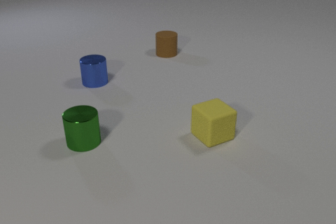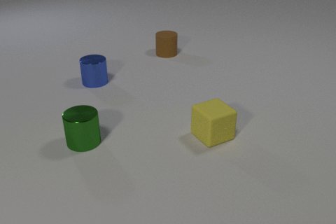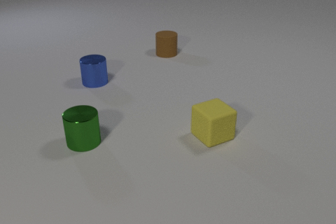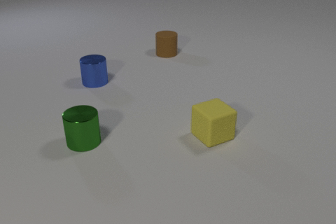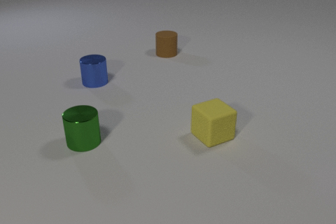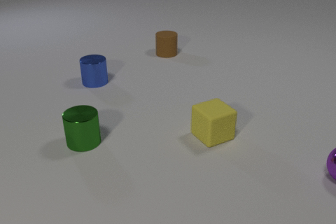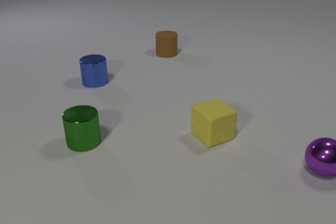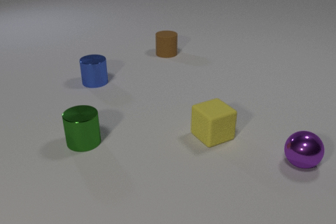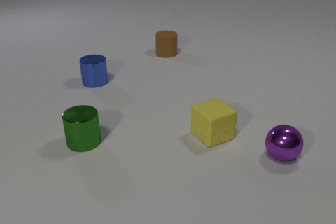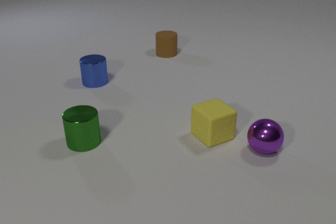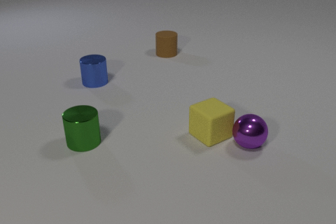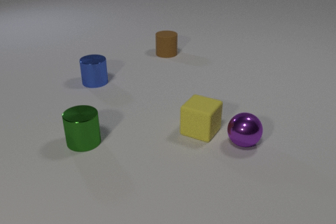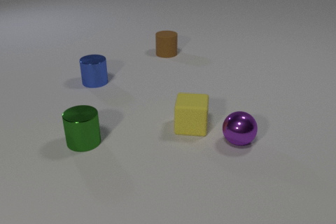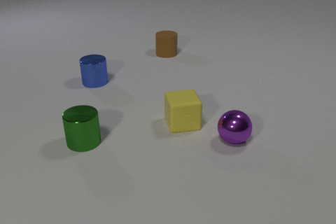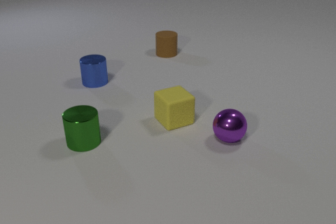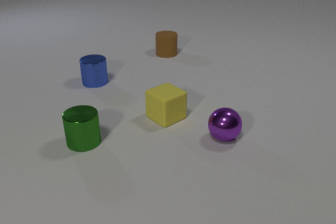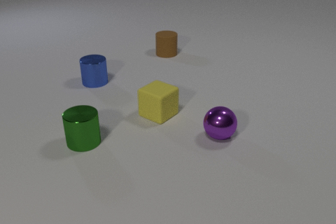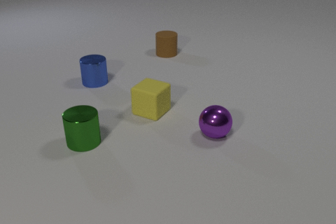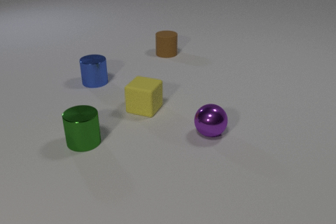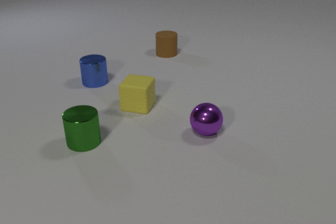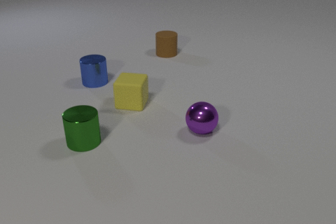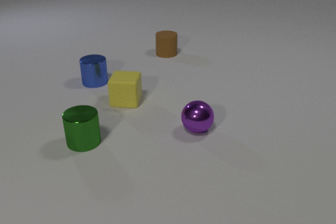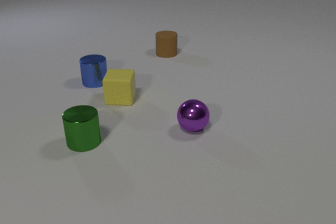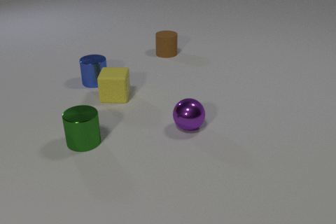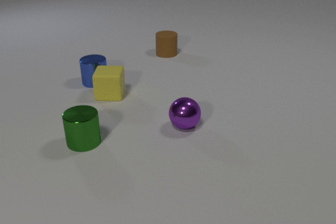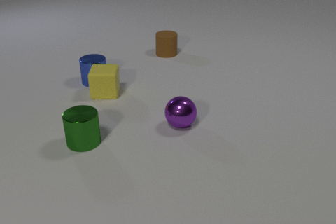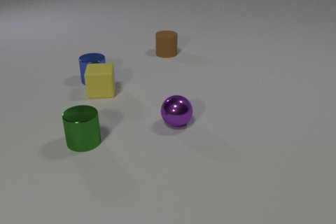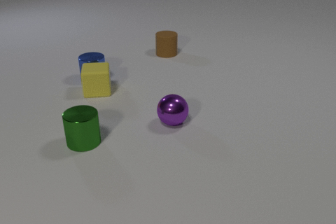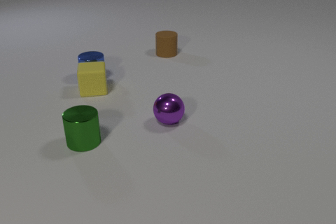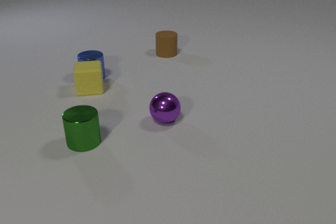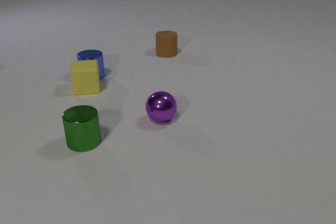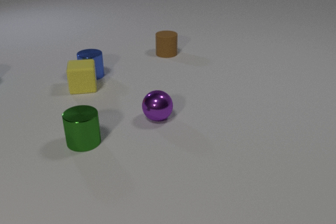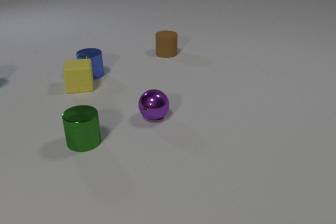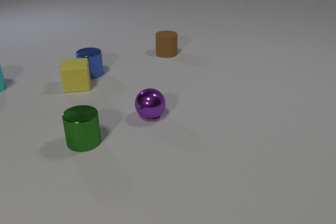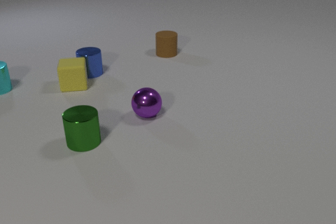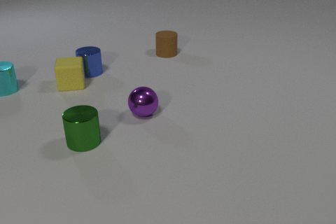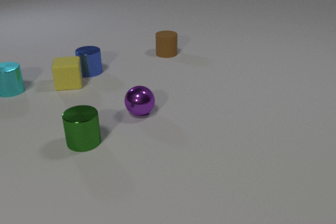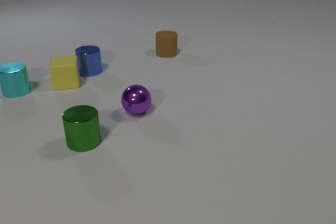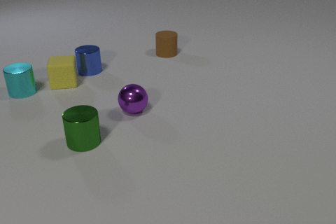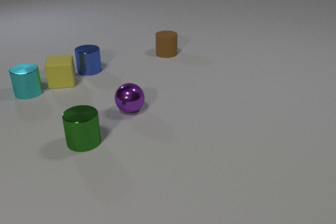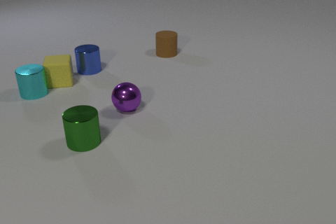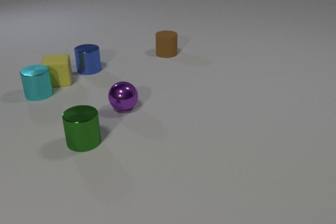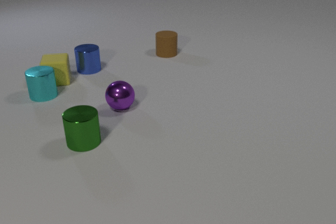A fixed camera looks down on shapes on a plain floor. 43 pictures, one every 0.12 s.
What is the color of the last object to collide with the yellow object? cyan.
How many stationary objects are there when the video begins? 4.
What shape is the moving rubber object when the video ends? cube.
0.00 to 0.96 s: The purple metal sphere comes in at the right edge, rolls to the left.
0.96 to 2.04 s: The purple metal sphere rolls to the left. The yellow rubber cube slides to the left and away from the camera, spins so that its near face slides to the right, counterclockwise seen from above. The purple metal sphere and the yellow rubber cube collide.
2.04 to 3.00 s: The purple metal sphere rolls to the left and away from the camera. The yellow rubber cube slides to the left and away from the camera, spins so that its near face slides to the right, counterclockwise seen from above. The yellow rubber cube and the blue metal cylinder collide.
3.00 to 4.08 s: The purple metal sphere rolls to the left and away from the camera. The yellow rubber cube slides to the left and away from the camera. The cyan metal cylinder comes in at the left edge, slides to the right and toward the camera. The blue metal cylinder slides away from the camera.
4.08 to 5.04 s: The purple metal sphere rolls to the left and away from the camera. The yellow rubber cube slides to the left and away from the camera. The cyan metal cylinder slides to the right and toward the camera. The blue metal cylinder slides away from the camera. The yellow rubber cube and the cyan metal cylinder collide.
